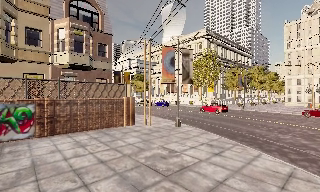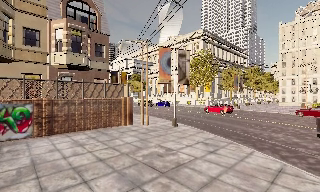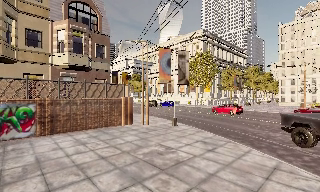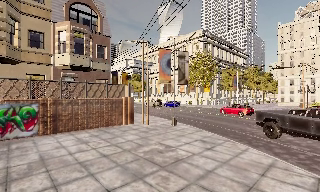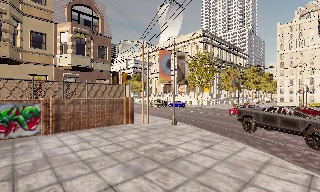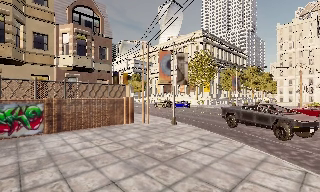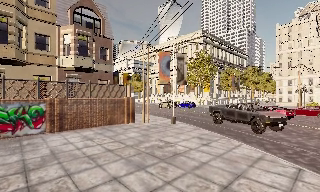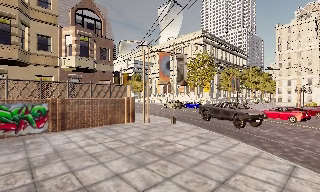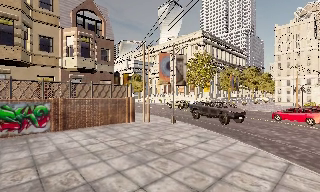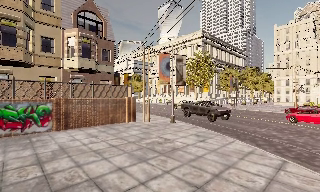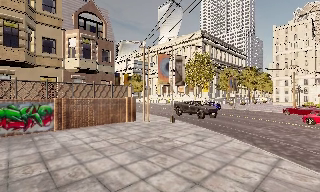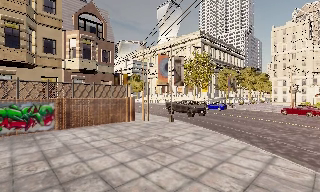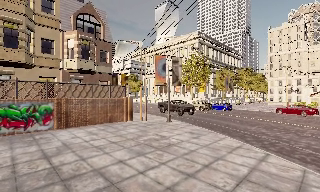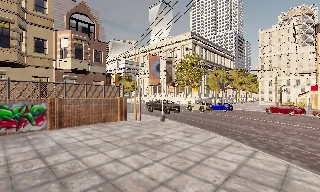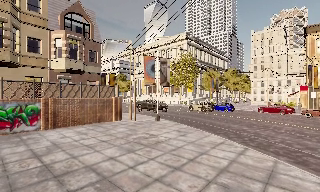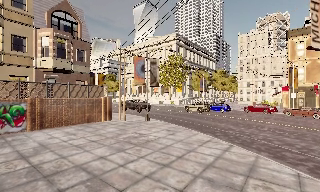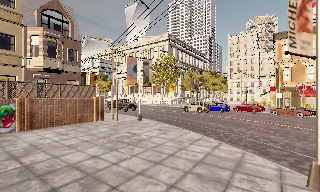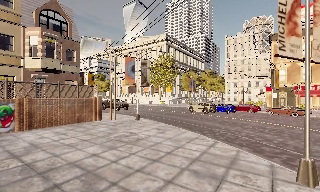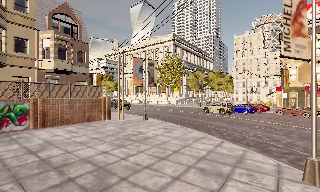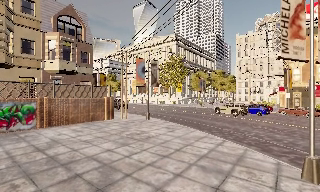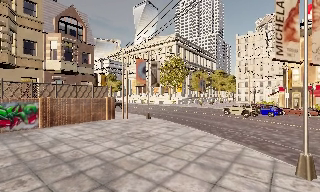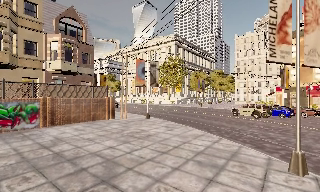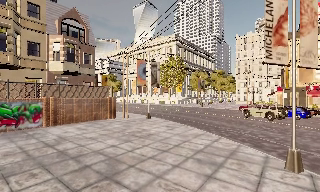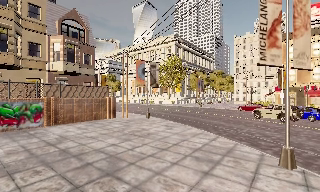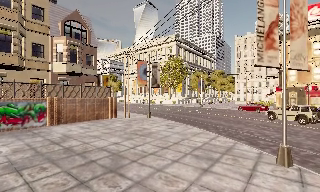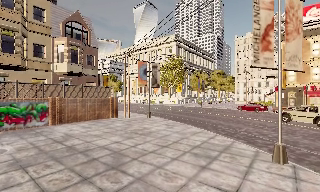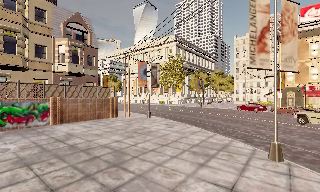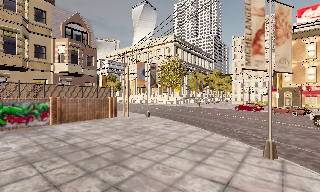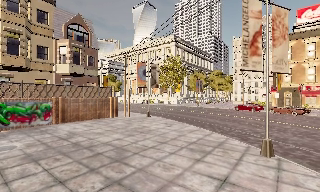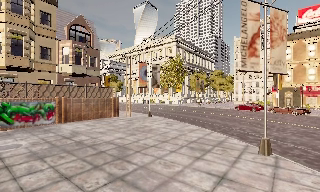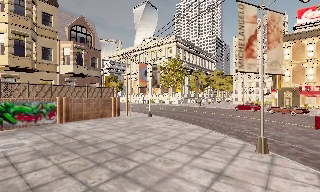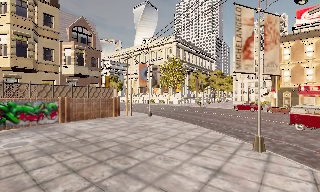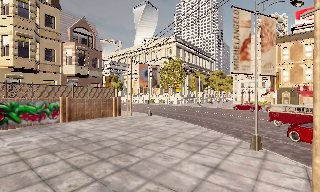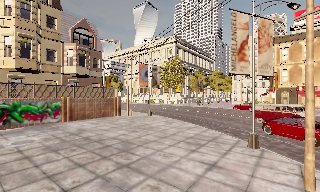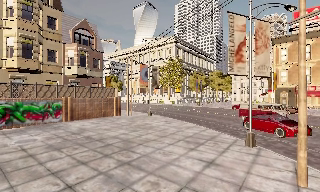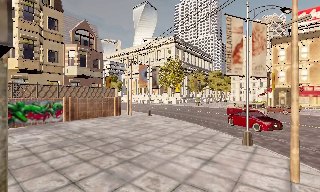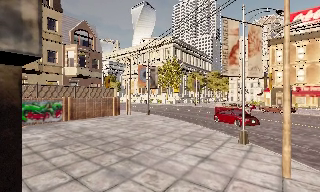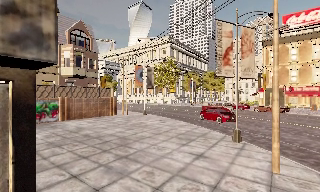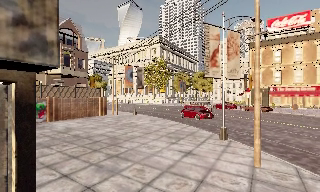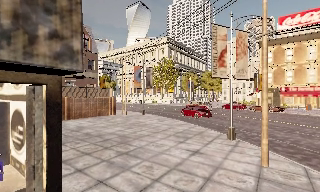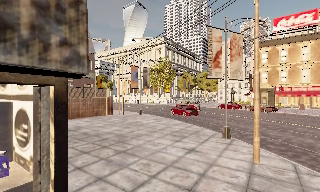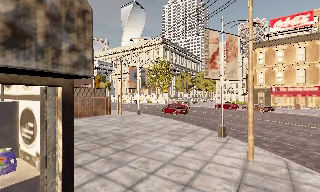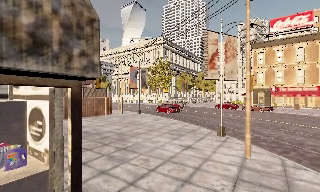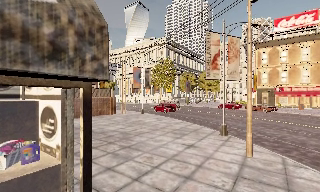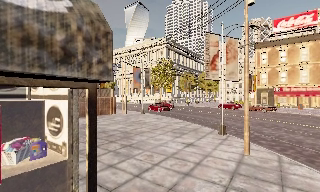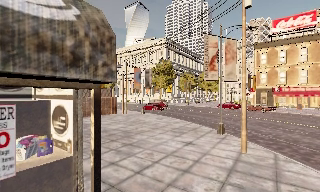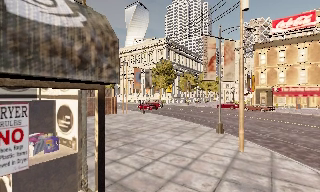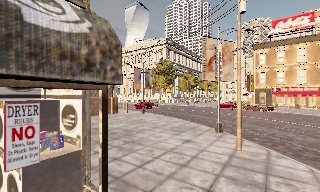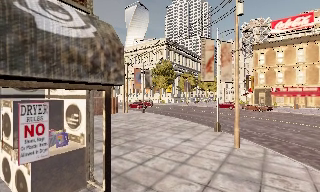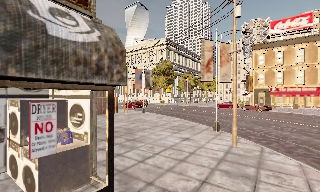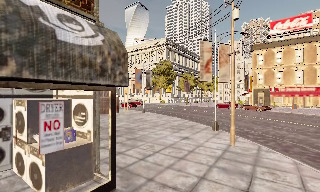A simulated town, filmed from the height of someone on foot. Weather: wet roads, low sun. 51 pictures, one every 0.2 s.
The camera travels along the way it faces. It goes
backward.
0.0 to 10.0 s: The scene slides to the left, as the camera pans about 15 degrees to its right. It travels backward, about 11 m, so what stands in front gets smaller.
The film runs backward here.
